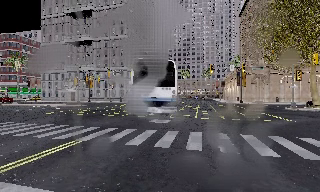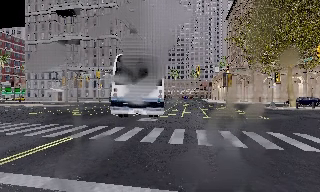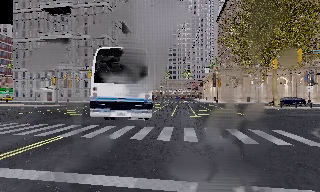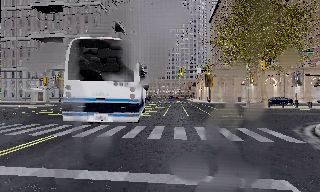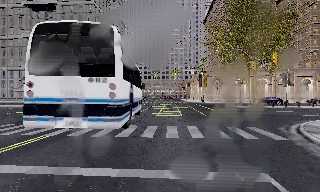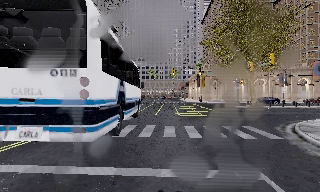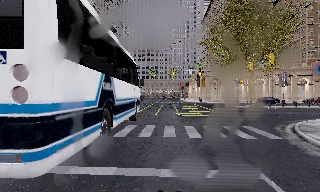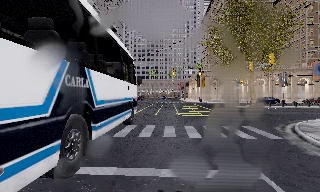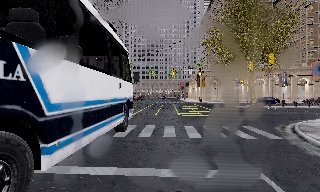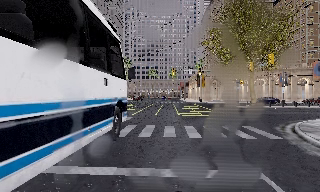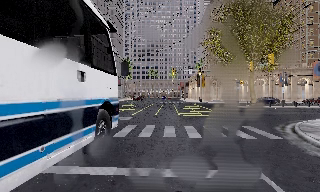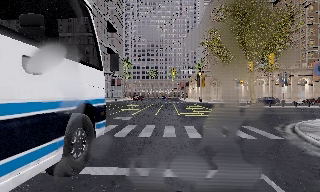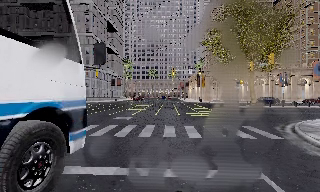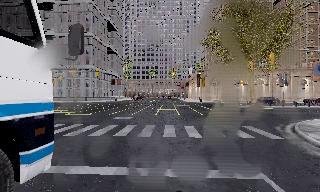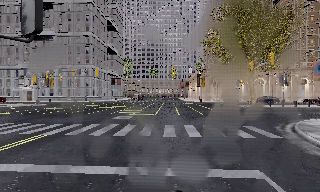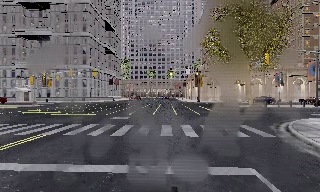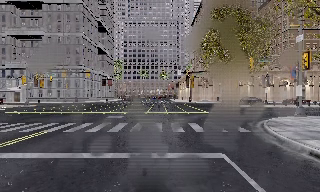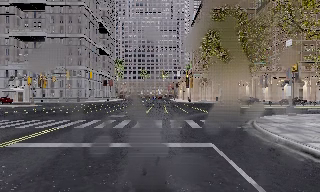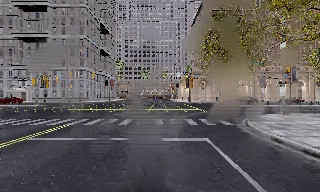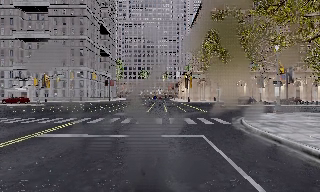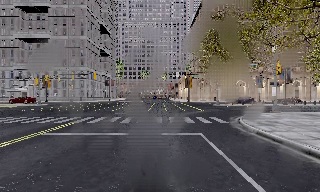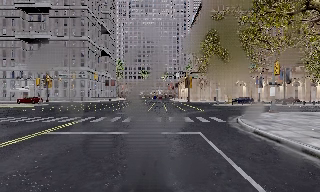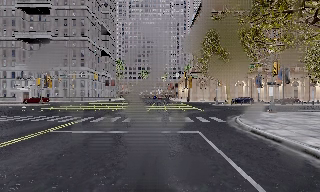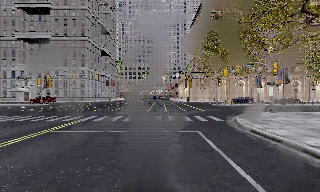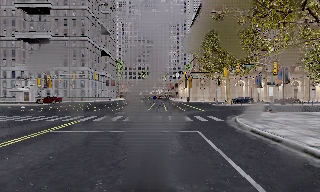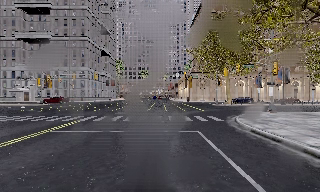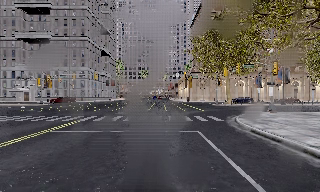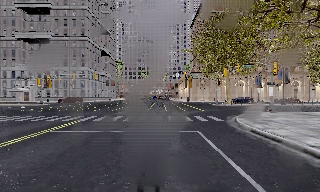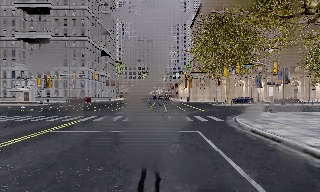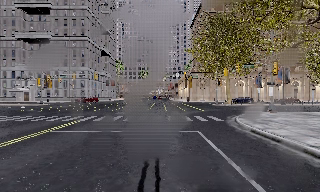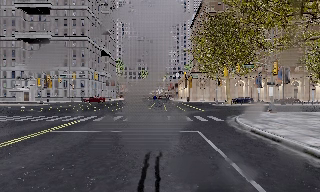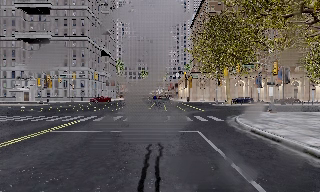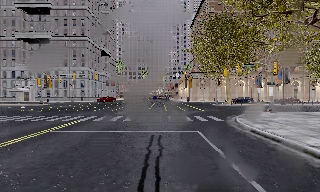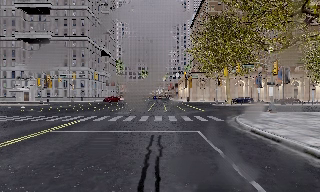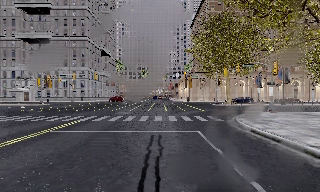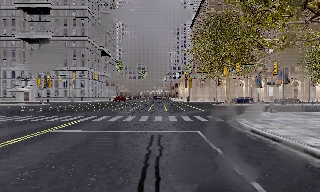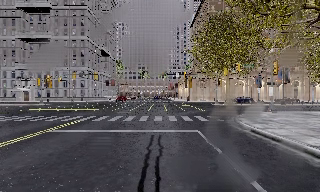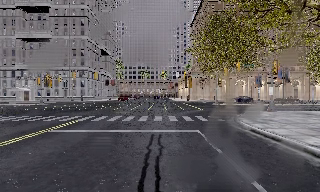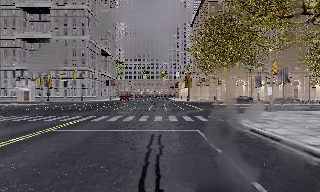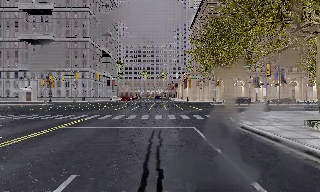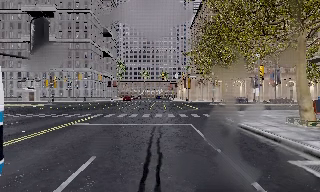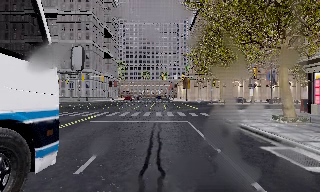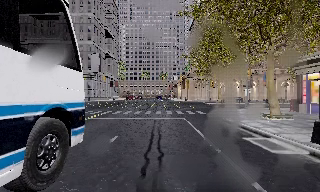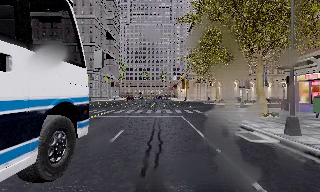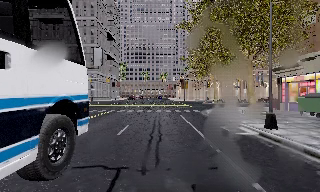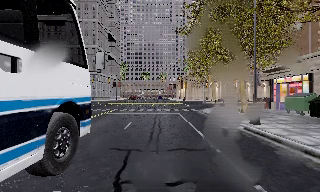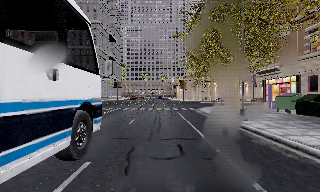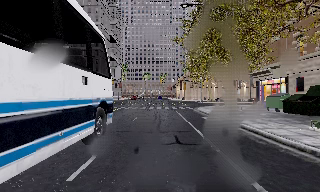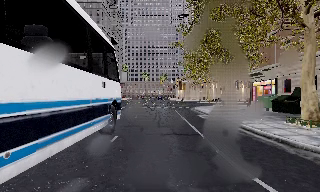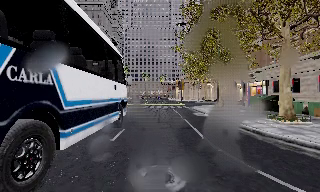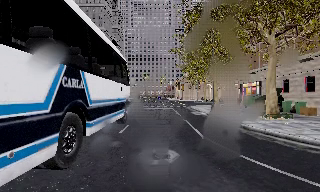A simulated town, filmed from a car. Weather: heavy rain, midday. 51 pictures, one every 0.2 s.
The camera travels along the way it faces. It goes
backward.
0.0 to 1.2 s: The camera pans to its right, which is clockwise from overhead, by about 10 degrees. It travels backward, about 1.5 m, so what stands in front gets smaller. It loses speed.
1.2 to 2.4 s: The camera keeps its place and its aim.
2.4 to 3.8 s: The camera travels backward, about 3 m, so what stands in front gets smaller. It gains speed.
3.8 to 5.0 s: The camera travels backward, about 0.5 m, so what stands in front gets smaller. It loses speed.
5.0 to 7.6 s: The camera keeps its place and its aim.
7.6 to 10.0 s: The camera travels backward, about 14 m, so what stands in front gets smaller.
The film runs backward here.
